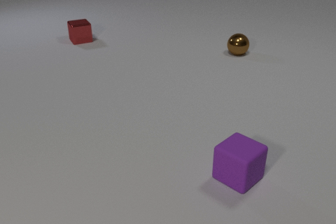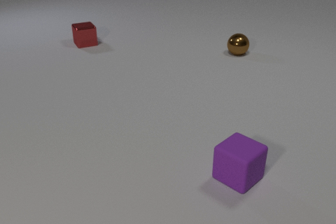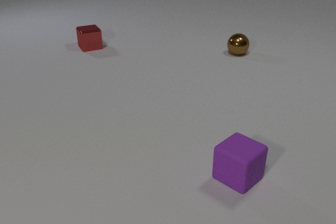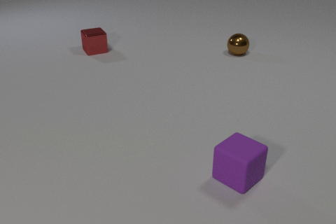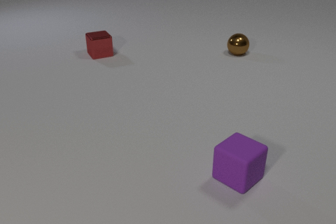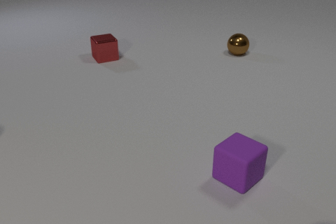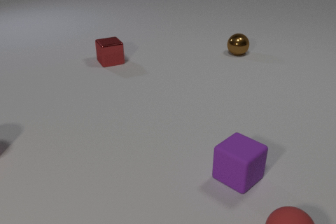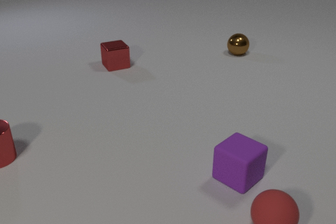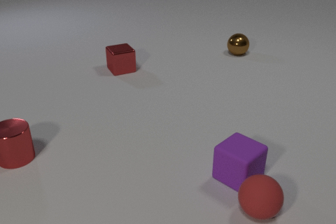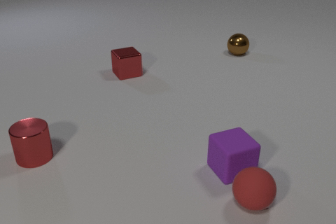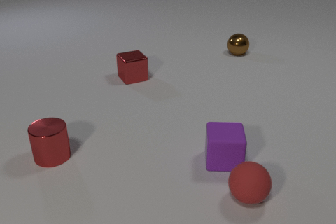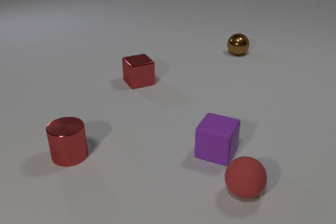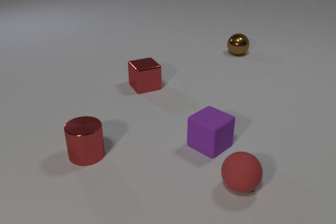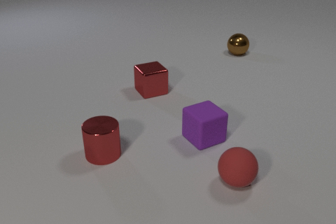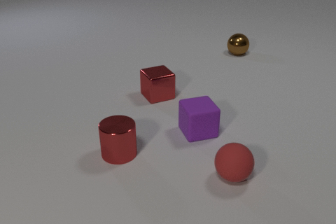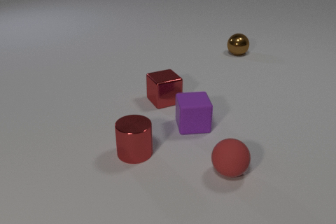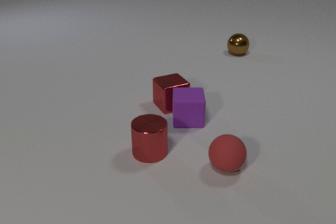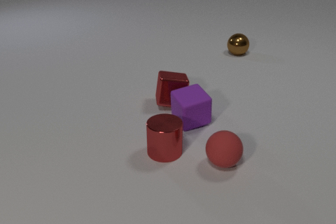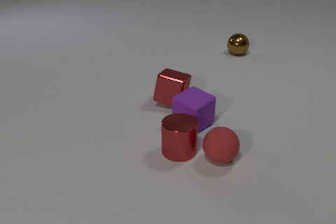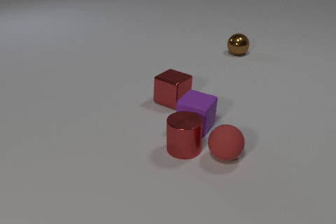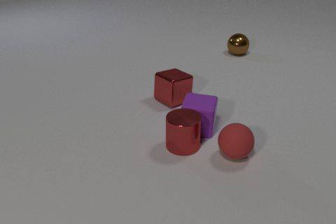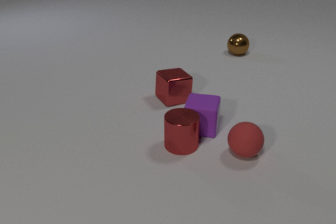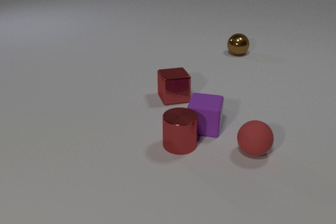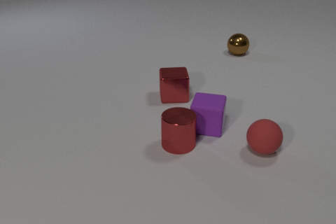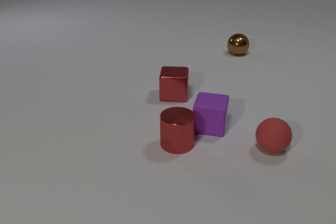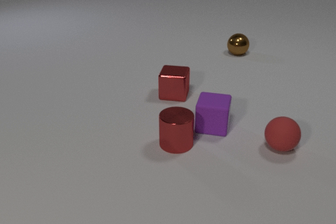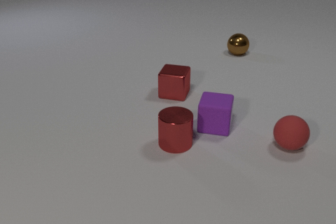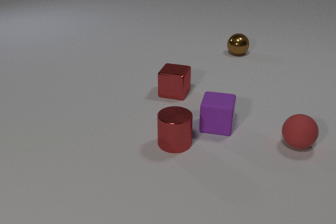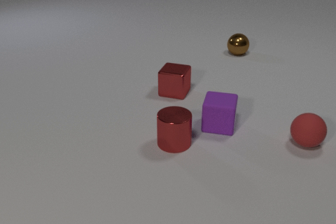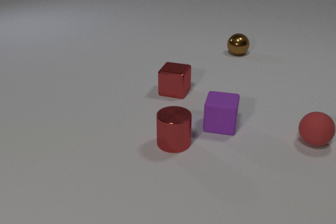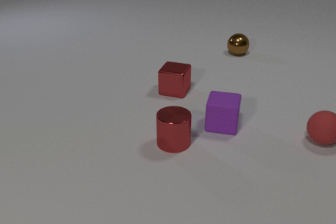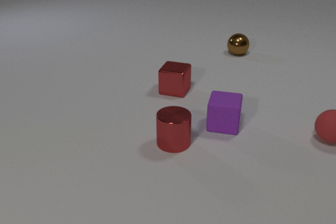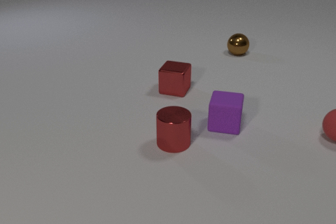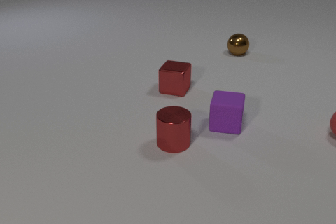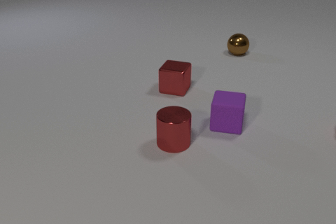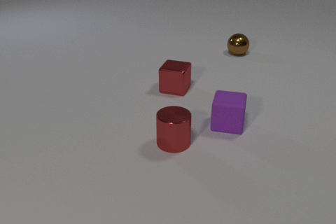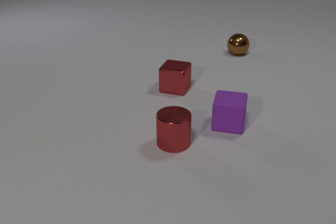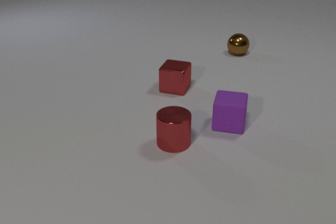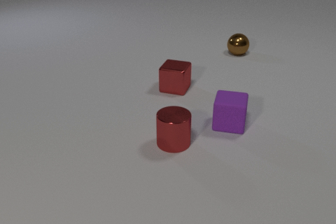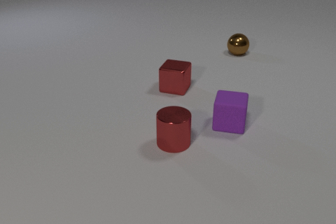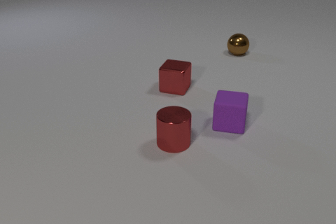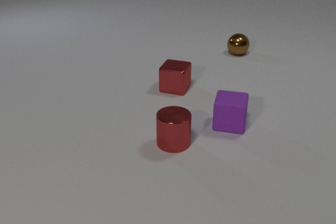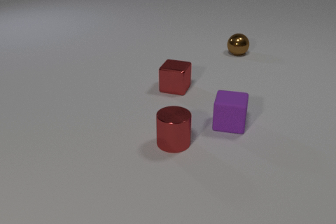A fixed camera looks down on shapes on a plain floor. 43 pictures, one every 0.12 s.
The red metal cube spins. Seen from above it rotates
clockwise.
The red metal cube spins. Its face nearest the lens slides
to the left.
0.00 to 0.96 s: The red rubber sphere comes in at the bottom edge, rolls away from the camera and to the left. The red metal cylinder comes in at the left edge, slides to the right. The red metal cube slides toward the camera and to the right.
0.96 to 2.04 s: The red rubber sphere rolls away from the camera and to the left. The purple rubber cube slides away from the camera and to the left, spins so that its near face slides to the left, clockwise seen from above. The red metal cylinder slides to the right. The red metal cube slides toward the camera and to the right. The red rubber sphere and the purple rubber cube collide. The purple rubber cube and the red metal cube collide.
2.04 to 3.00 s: The red rubber sphere rolls to the right and away from the camera. The purple rubber cube slides to the right, spins so that its near face slides to the right, counterclockwise seen from above. The red metal cylinder slides away from the camera and to the right. The red metal cube slides away from the camera, spins clockwise seen from above by about 105 degrees, its near face sliding to the left. The red rubber sphere and the red metal cylinder collide. The purple rubber cube and the red metal cylinder collide.
3.00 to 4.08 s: The red rubber sphere rolls to the right and away from the camera, leaves at the right edge. The purple rubber cube slides to the right. The red metal cube slides away from the camera.
4.08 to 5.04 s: Next to nothing moves.
Are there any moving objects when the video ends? no.
What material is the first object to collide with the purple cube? rubber.
Are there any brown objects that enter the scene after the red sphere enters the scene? no.
